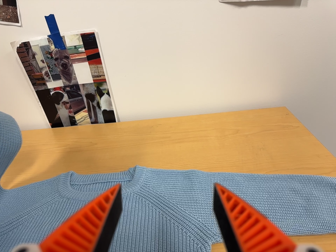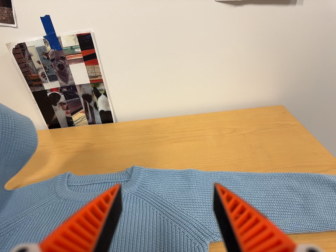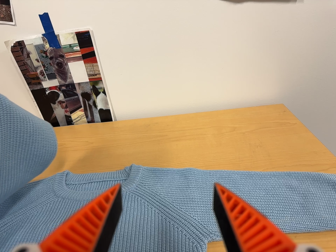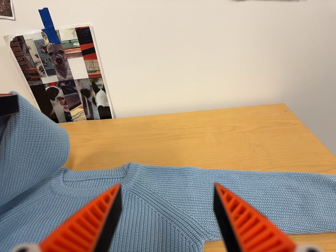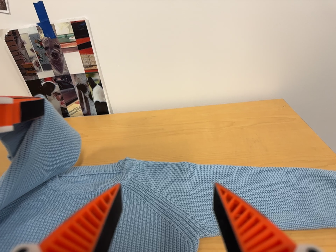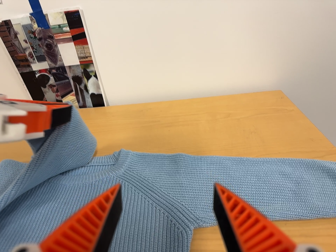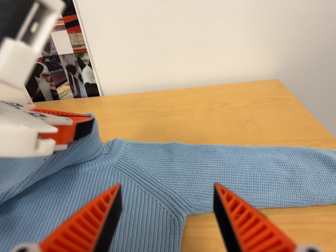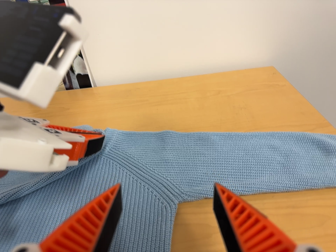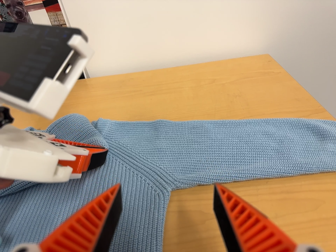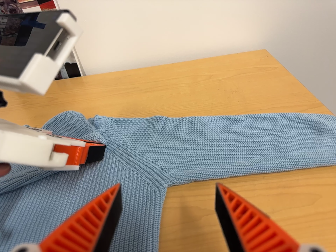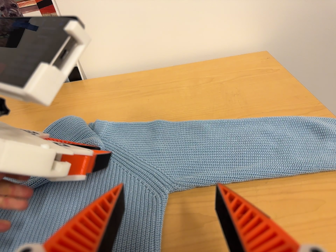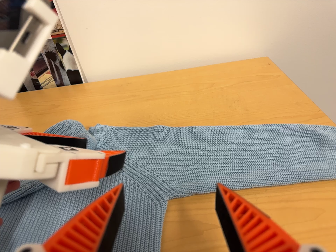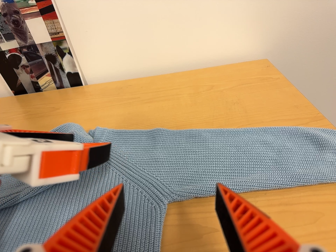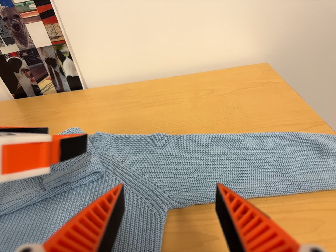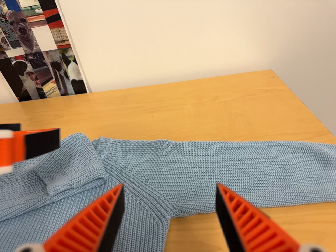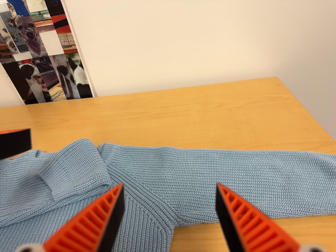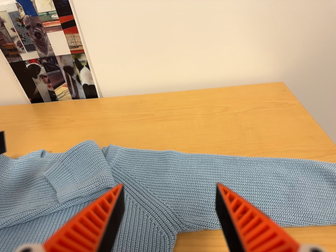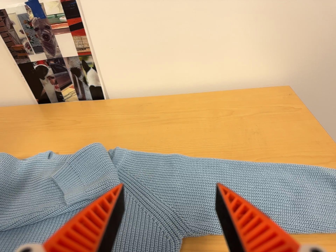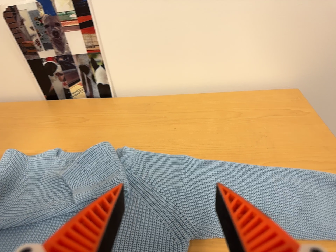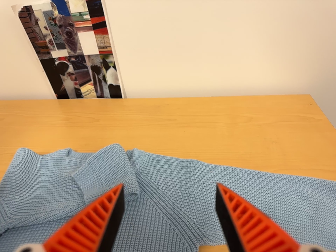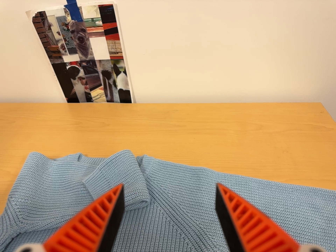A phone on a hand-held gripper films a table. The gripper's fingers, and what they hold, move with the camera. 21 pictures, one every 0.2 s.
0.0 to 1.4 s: The camera travels to its right, forward and toward the bottom of its view, about 8 cm, so close, fixed things drift to the left.
1.4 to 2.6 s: The camera shifts only a little, or ends up much as it began.
2.6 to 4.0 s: The camera travels toward the top of its view and to its left, about 8 cm, so close, fixed things drift downward. It rolls about its line of sight by about 10 degrees, and the scene rotates clockwise.
The film runs forward here.
